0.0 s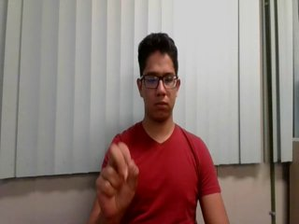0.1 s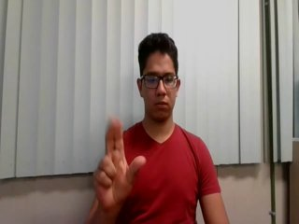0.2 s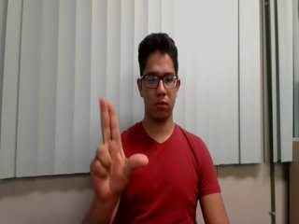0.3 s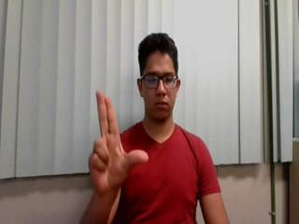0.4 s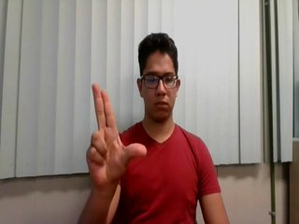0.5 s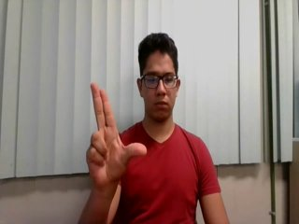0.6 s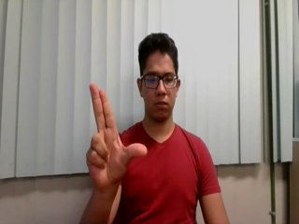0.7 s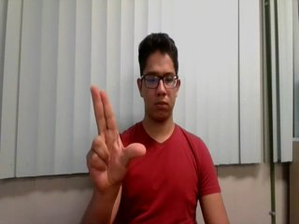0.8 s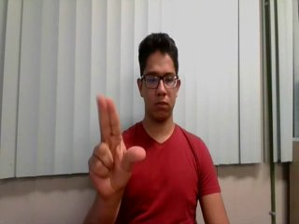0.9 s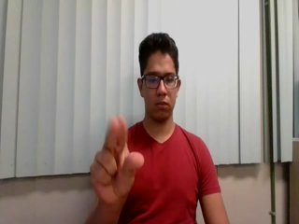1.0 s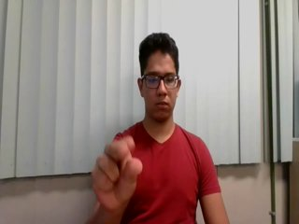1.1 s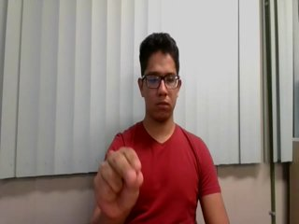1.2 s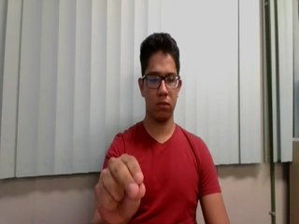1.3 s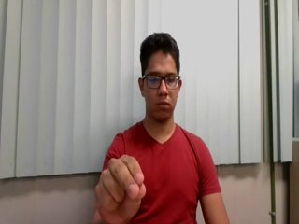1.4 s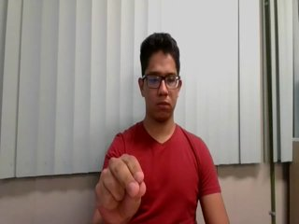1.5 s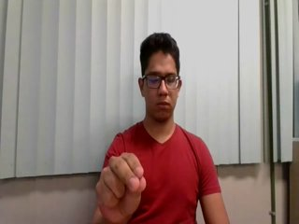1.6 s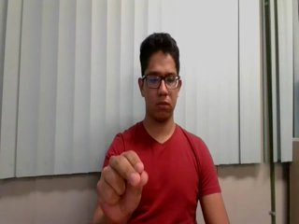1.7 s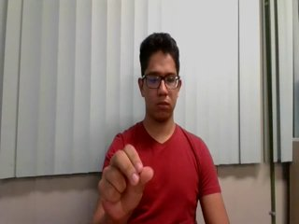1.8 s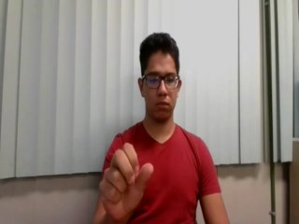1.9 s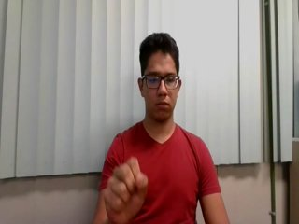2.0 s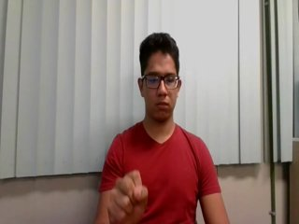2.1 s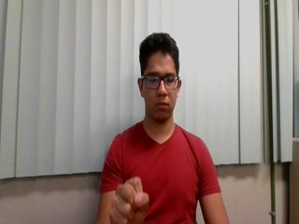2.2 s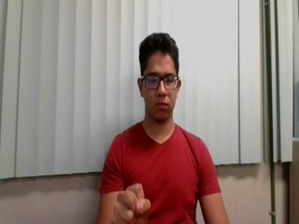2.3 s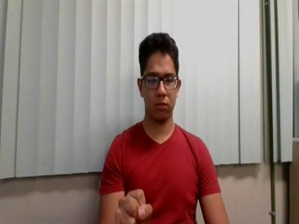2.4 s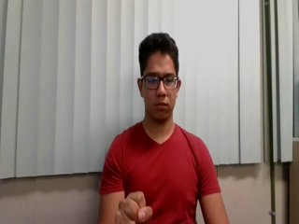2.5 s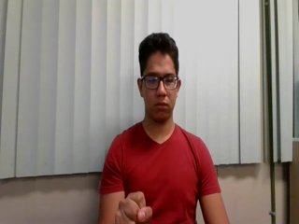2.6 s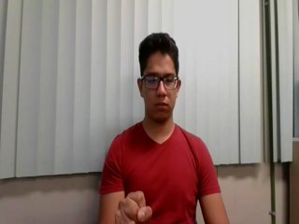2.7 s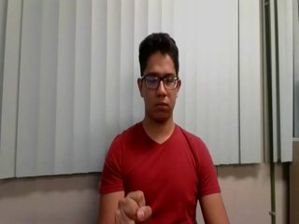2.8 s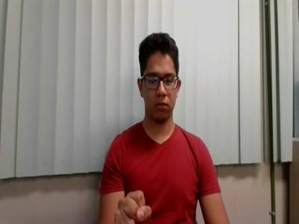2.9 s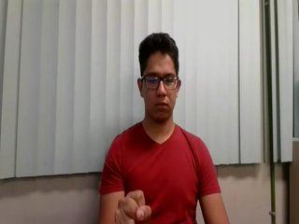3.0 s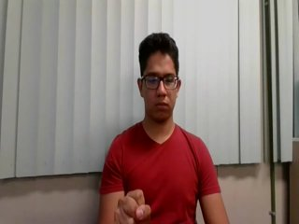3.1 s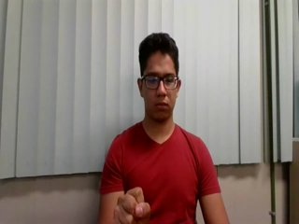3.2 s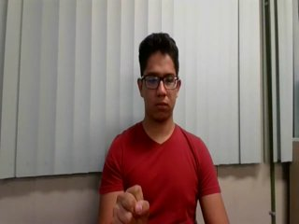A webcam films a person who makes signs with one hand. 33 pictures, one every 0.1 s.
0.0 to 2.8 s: Zoom out.
2.9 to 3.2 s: Pointing with one finger.
